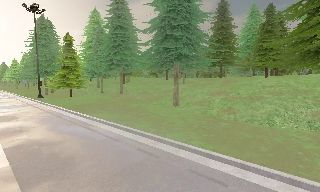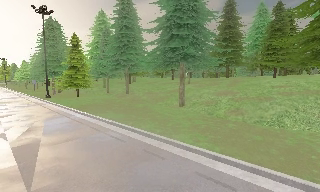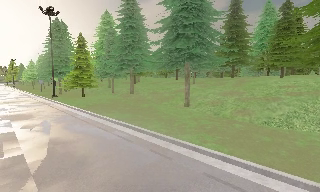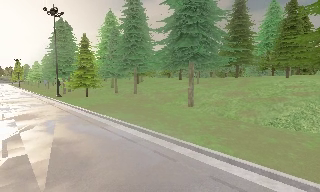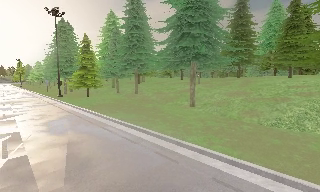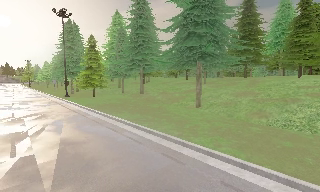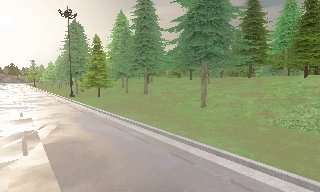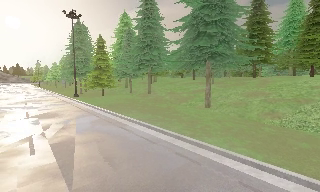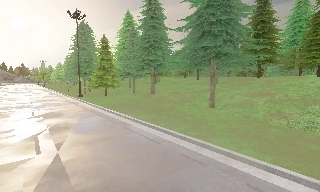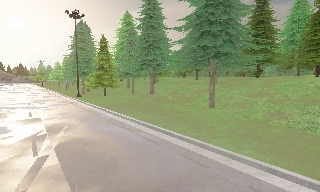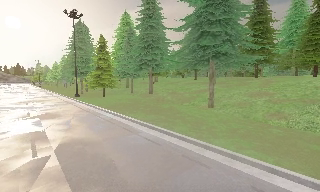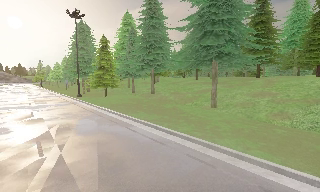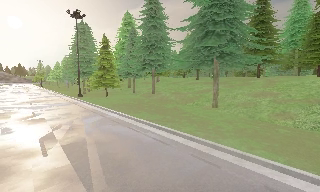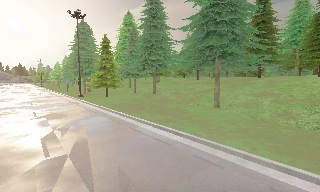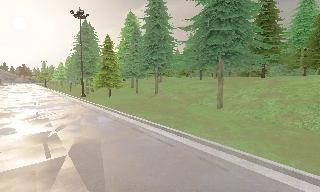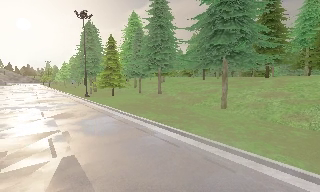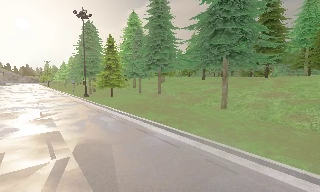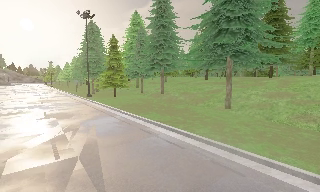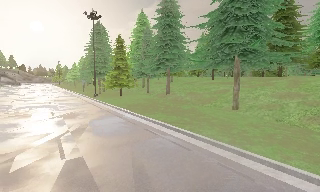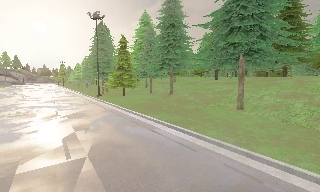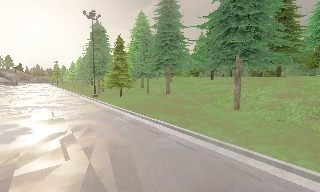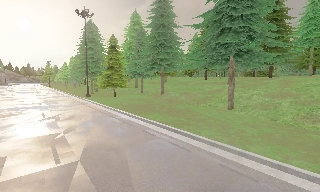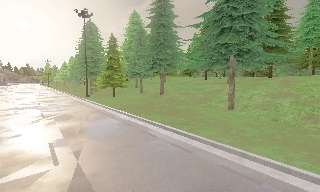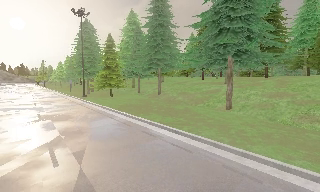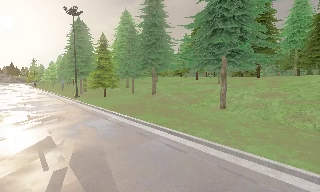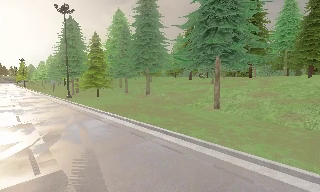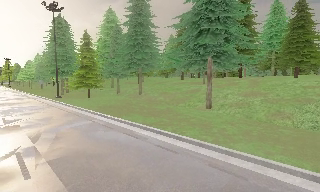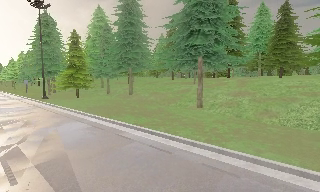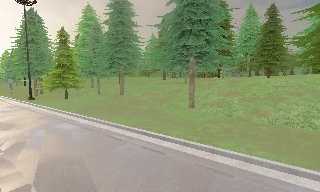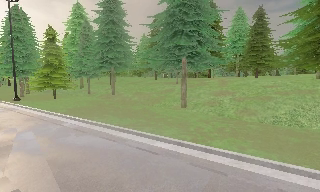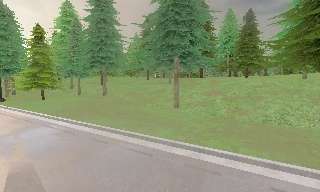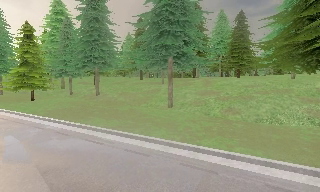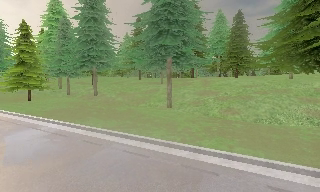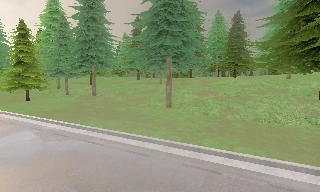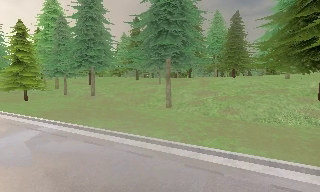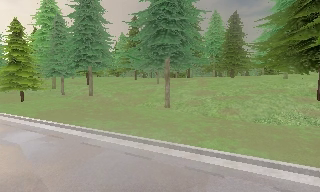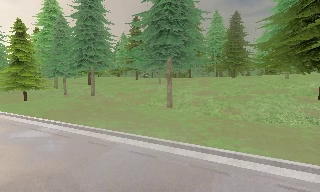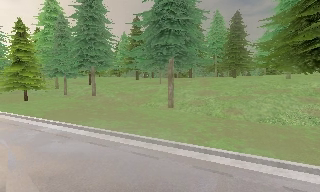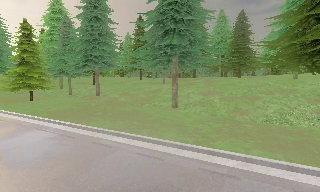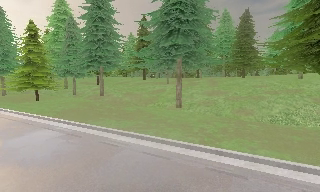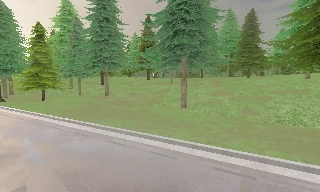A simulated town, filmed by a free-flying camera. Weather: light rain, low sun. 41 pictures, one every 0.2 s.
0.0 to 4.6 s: The camera travels to its left and forward, about 2 m, so close, fixed things drift to the right.
4.6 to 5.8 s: The camera pans to its right, which is clockwise from overhead, by about 15 degrees.
5.8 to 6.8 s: The camera shifts only a little, or ends up much as it began.
6.8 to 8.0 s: The camera travels to its left, about 0.5 m, so close, fixed things drift to the right.
The film runs forward here.
